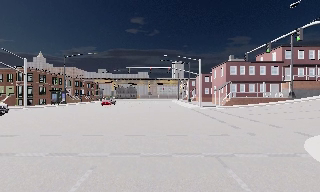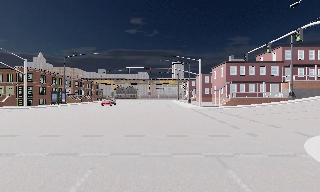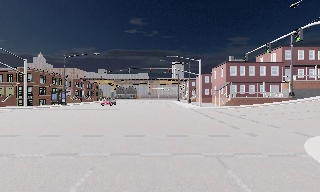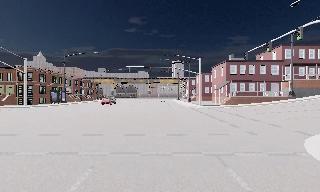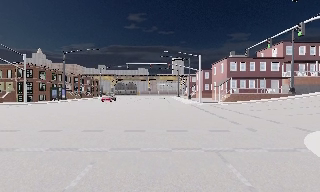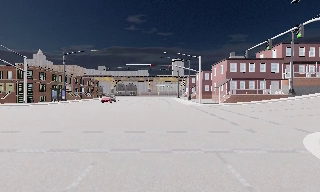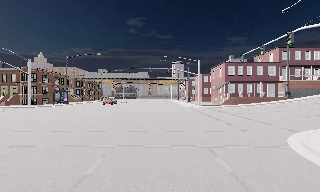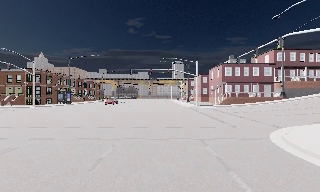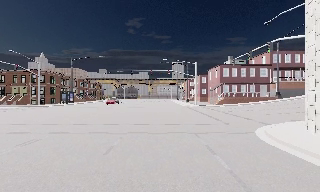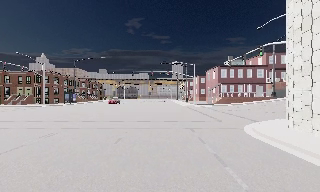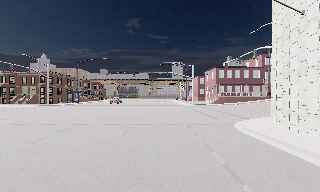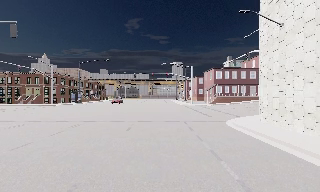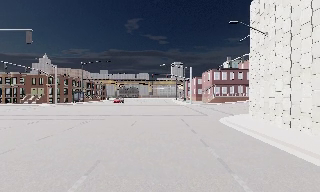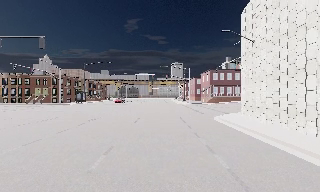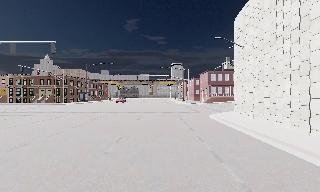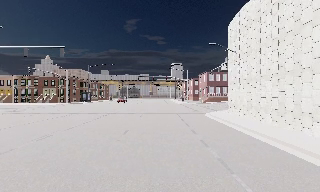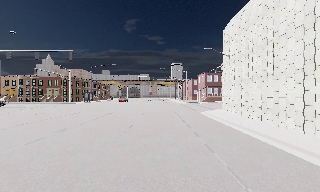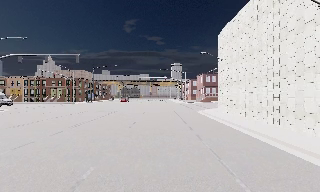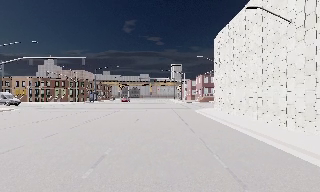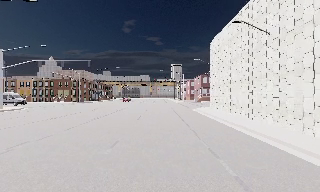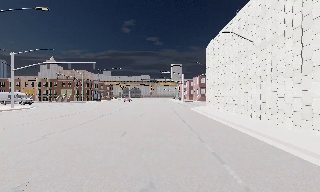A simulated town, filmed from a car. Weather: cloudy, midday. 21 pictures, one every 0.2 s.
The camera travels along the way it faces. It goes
backward.
0.0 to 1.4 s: The camera travels backward, about 2 m, so what stands in front gets smaller. It gains speed.
1.4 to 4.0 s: The camera travels backward, about 17 m, so what stands in front gets smaller.
The film runs backward here.
